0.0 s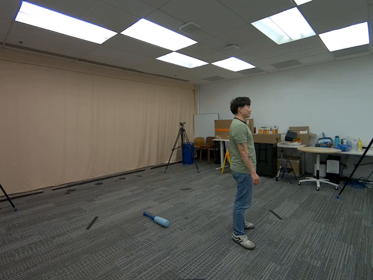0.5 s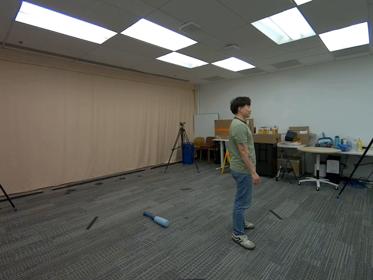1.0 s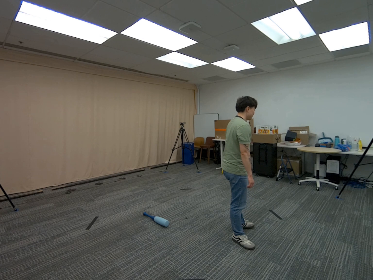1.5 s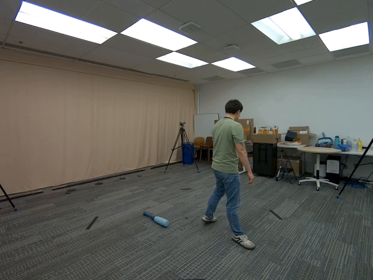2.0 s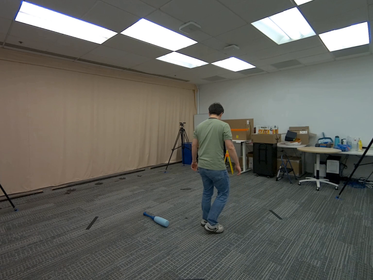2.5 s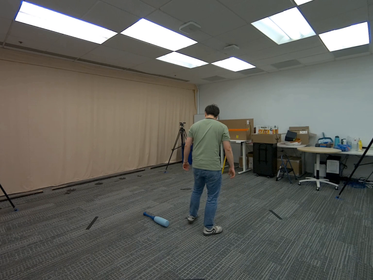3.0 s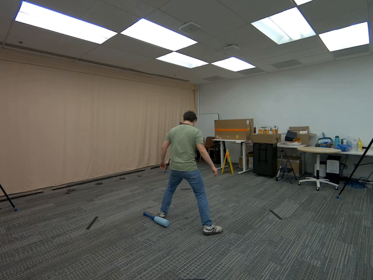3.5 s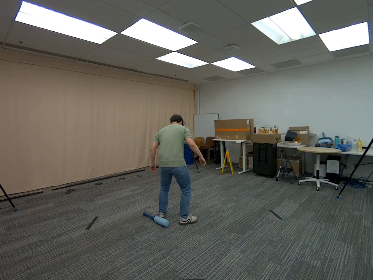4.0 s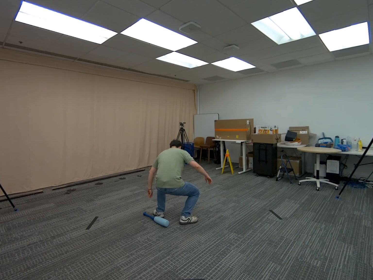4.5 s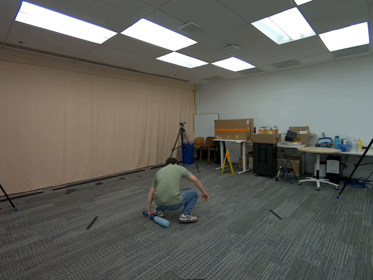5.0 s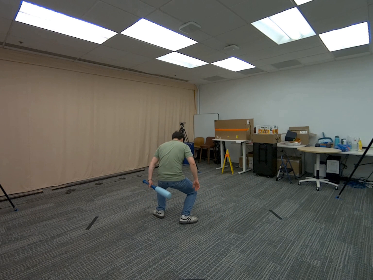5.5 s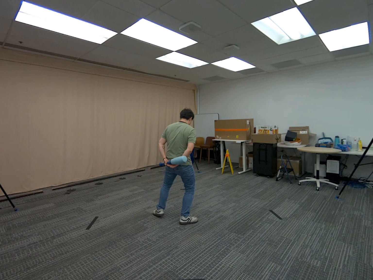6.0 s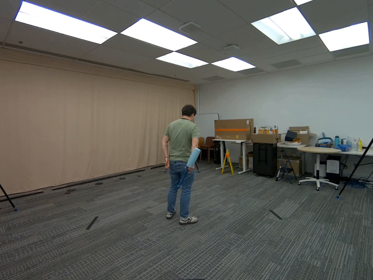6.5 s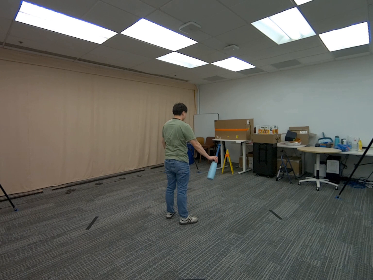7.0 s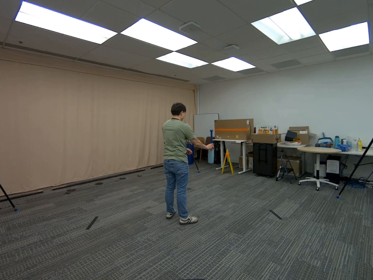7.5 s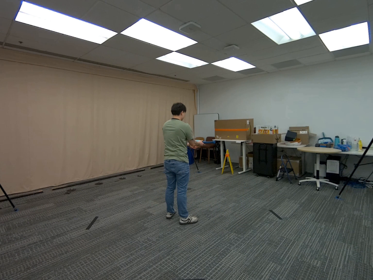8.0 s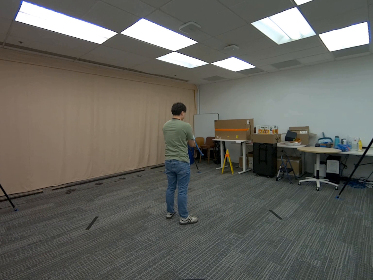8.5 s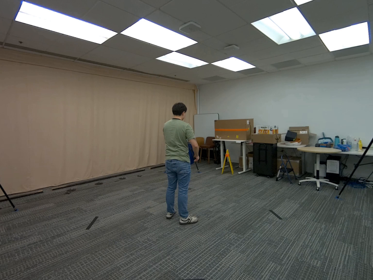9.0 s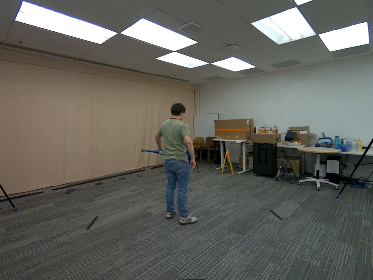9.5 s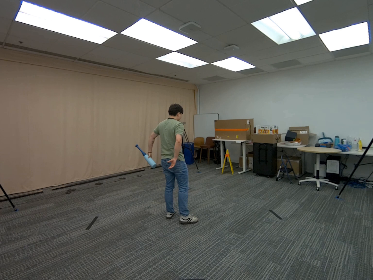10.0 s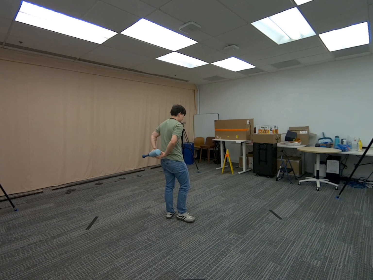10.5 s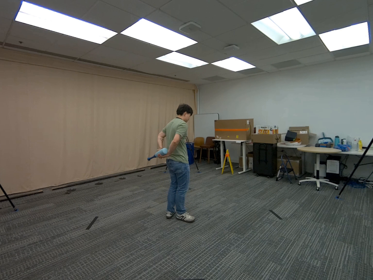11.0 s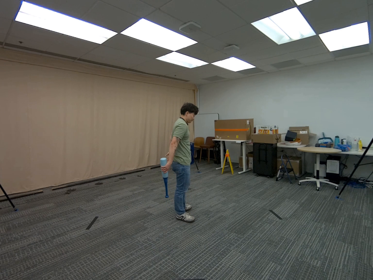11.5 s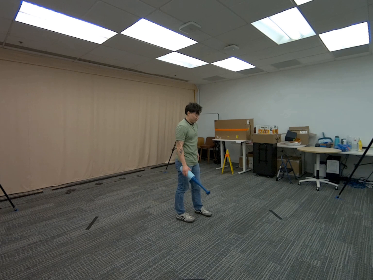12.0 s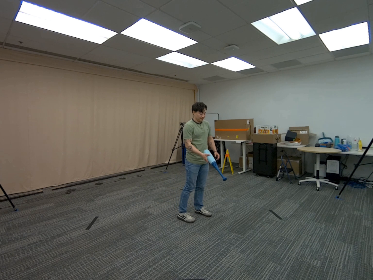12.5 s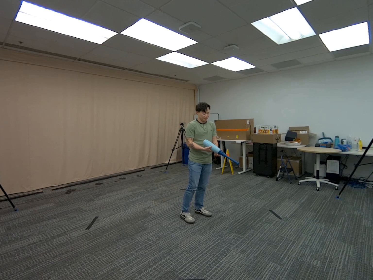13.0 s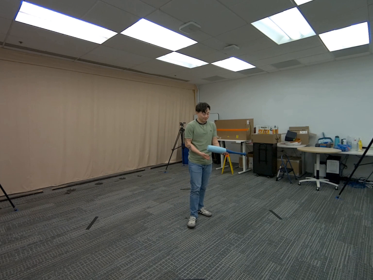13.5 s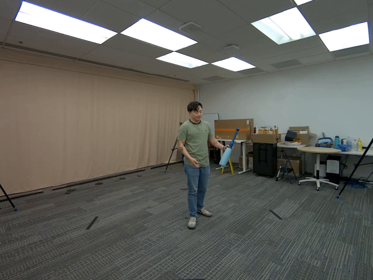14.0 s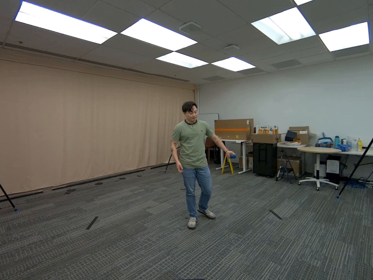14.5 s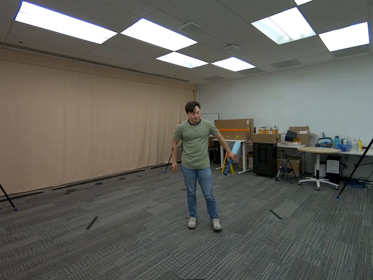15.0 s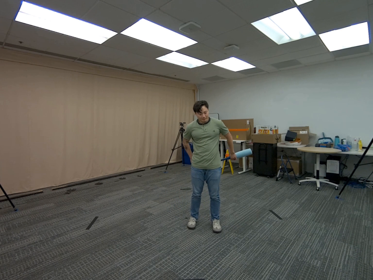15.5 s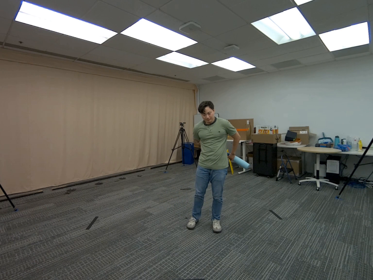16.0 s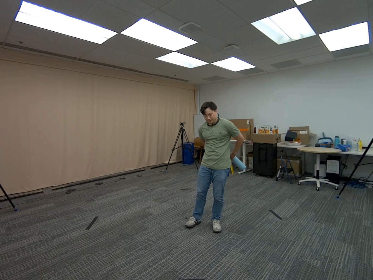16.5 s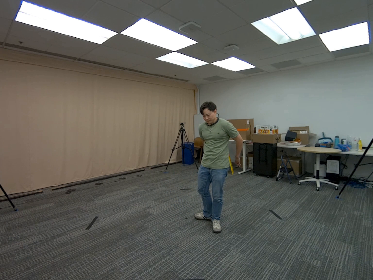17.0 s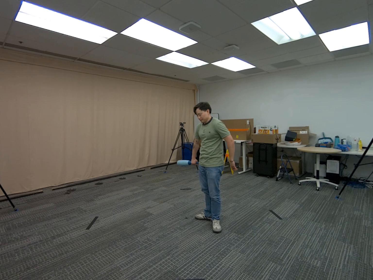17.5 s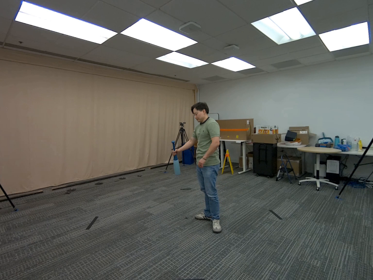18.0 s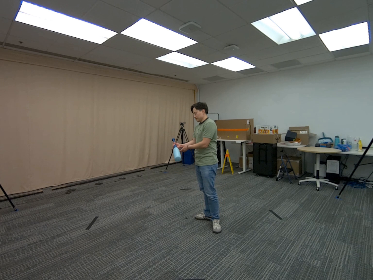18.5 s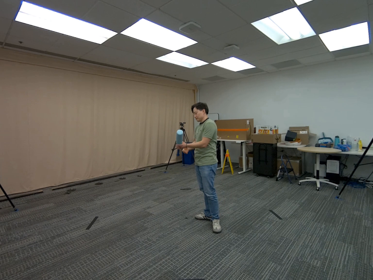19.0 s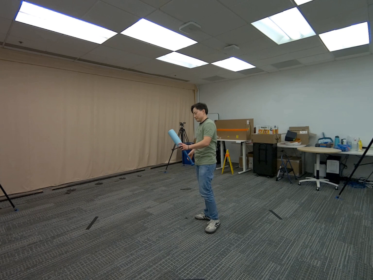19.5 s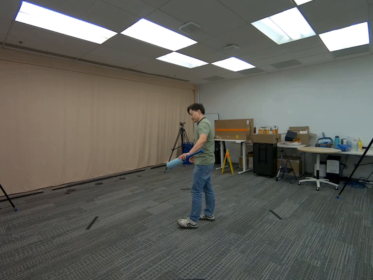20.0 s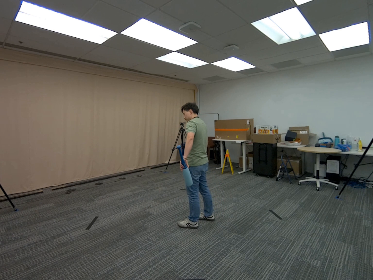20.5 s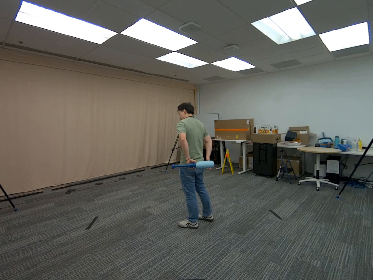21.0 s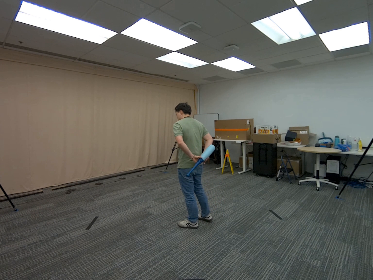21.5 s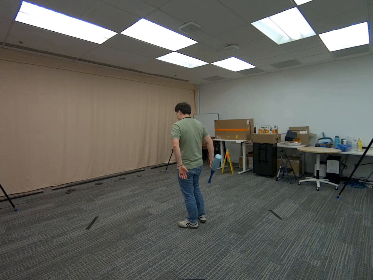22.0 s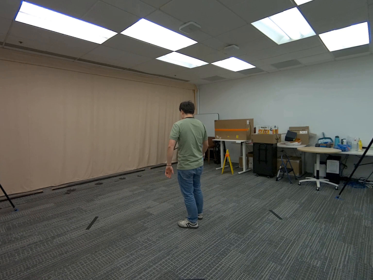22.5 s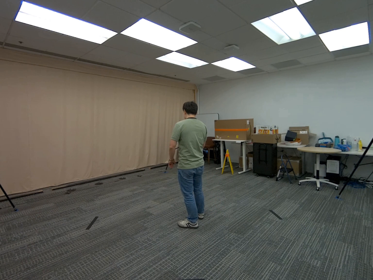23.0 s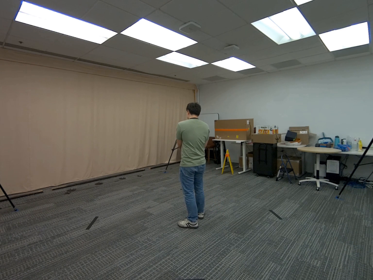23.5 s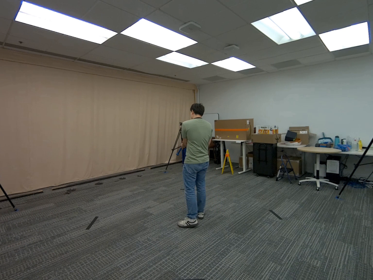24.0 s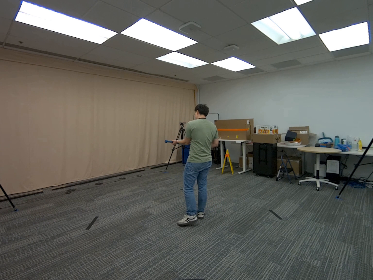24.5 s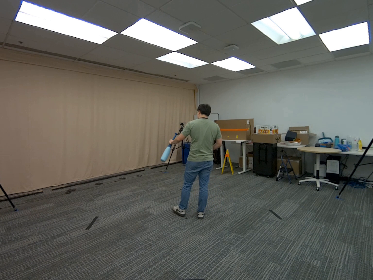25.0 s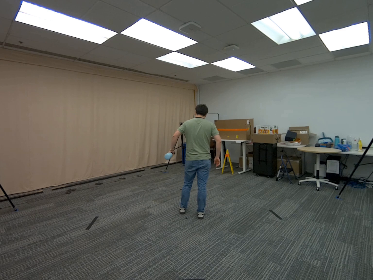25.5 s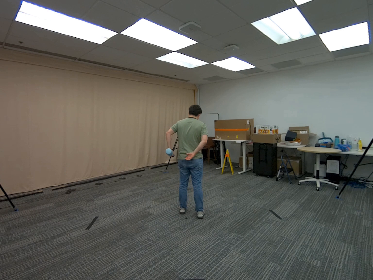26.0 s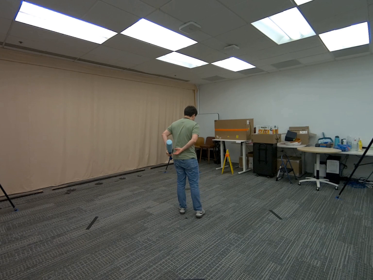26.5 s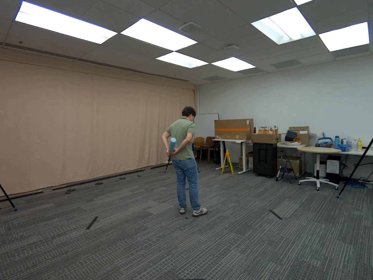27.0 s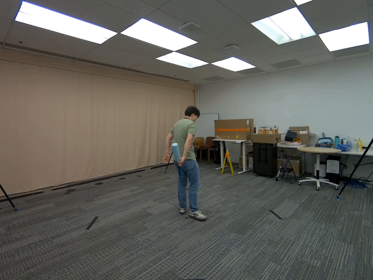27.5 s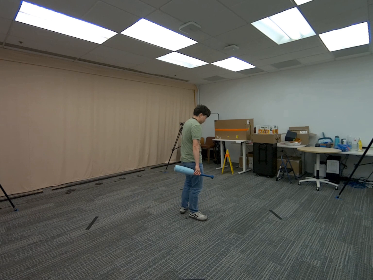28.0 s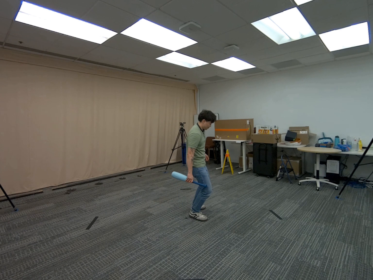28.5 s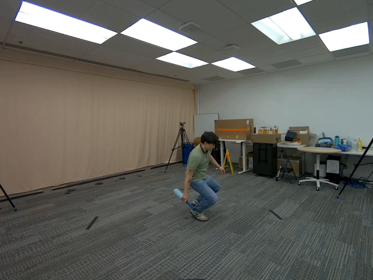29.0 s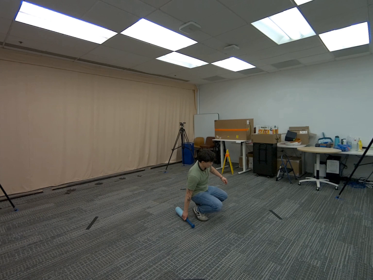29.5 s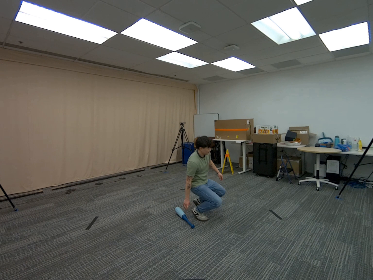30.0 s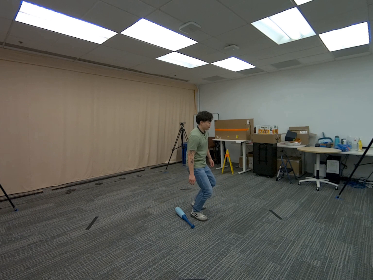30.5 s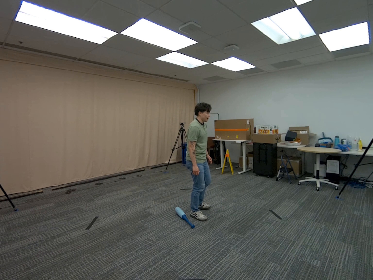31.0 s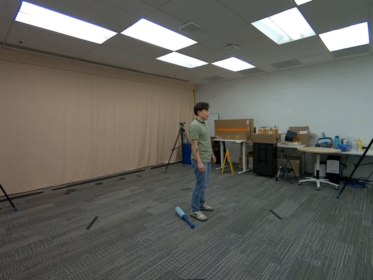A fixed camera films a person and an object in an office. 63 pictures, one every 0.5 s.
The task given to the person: Walk over to the baseball bat on the floor and grasp it and proceed to handover the baseball bat from hand to hand around your waist begining in the back.
